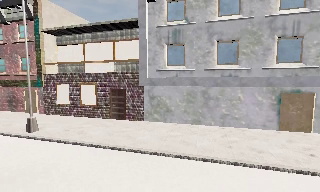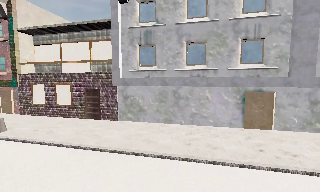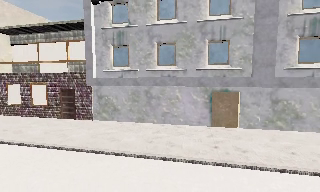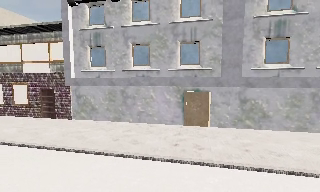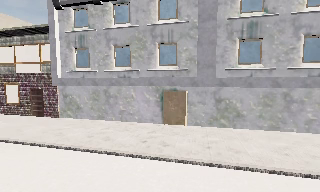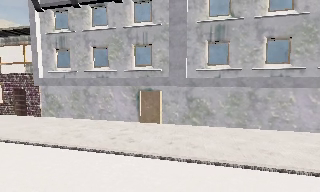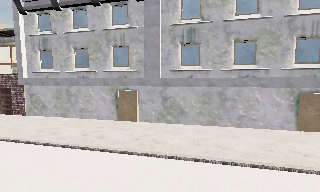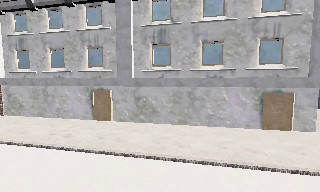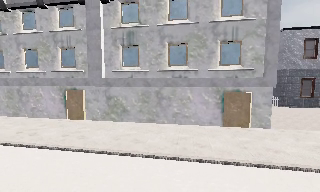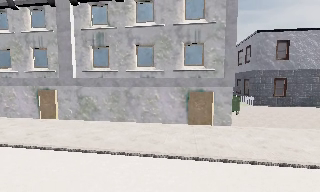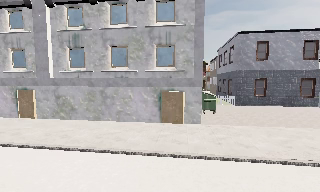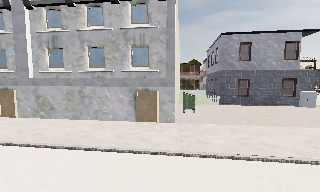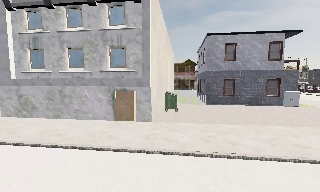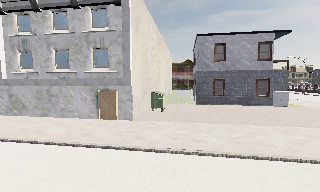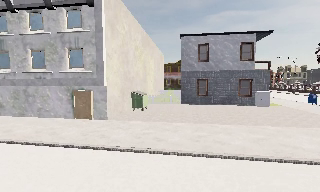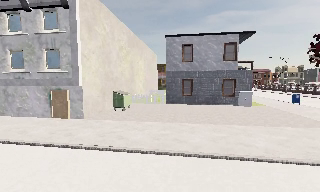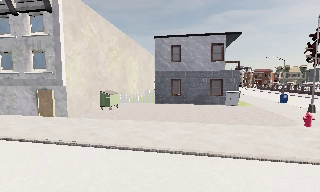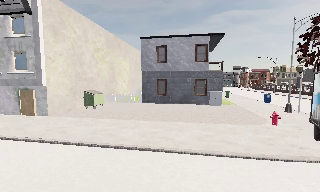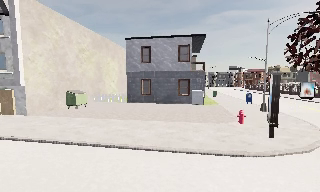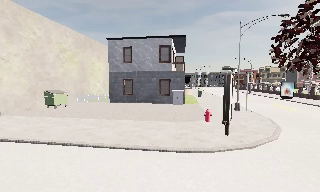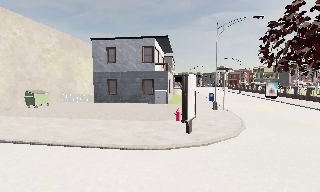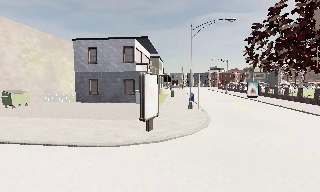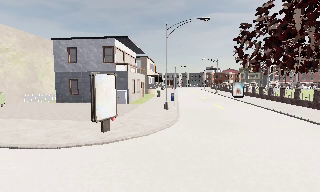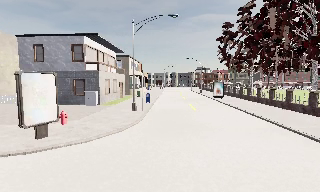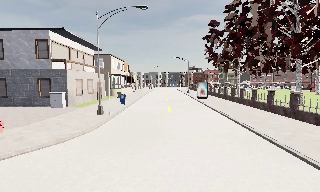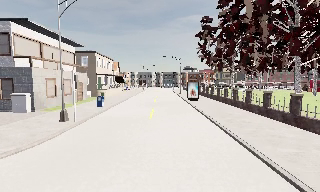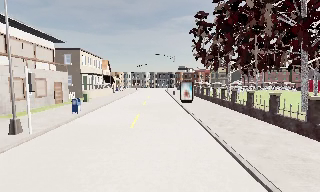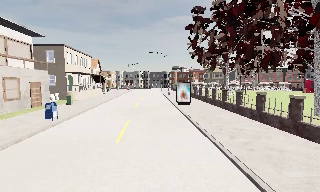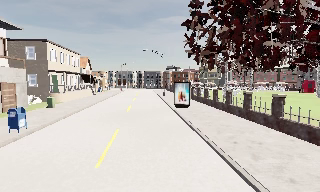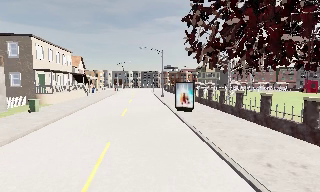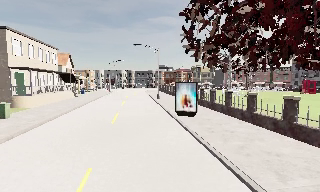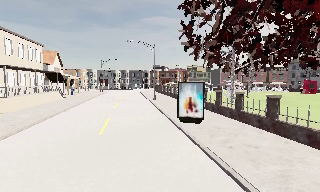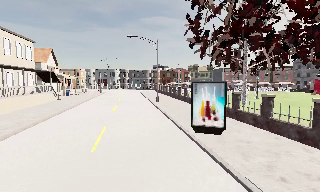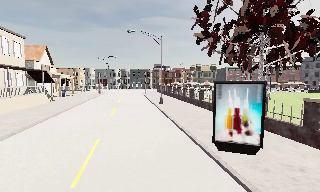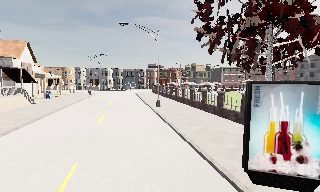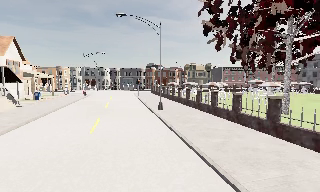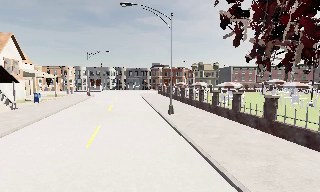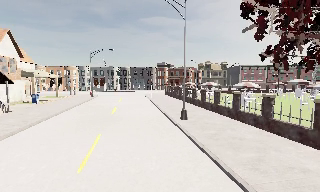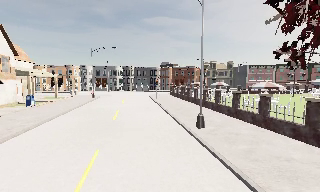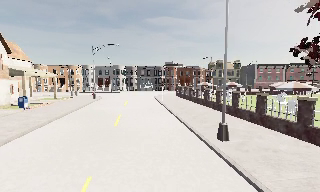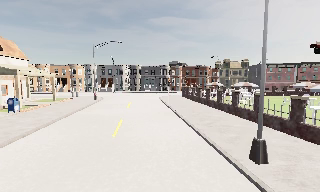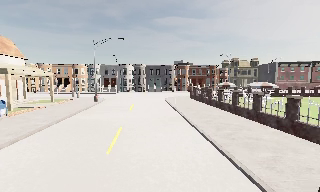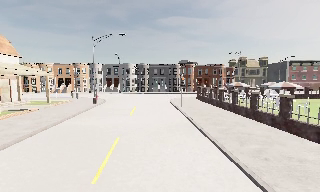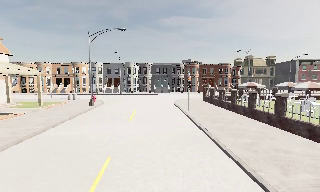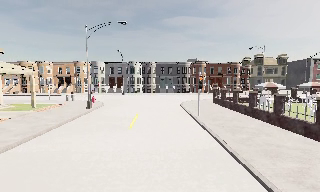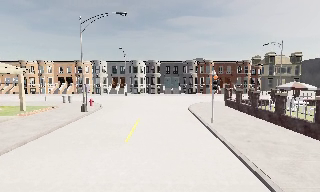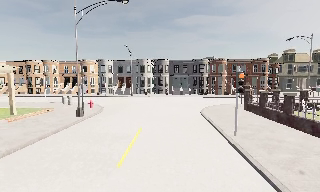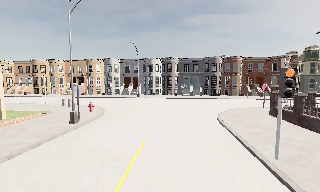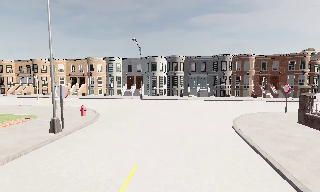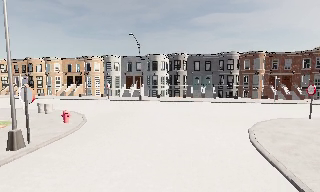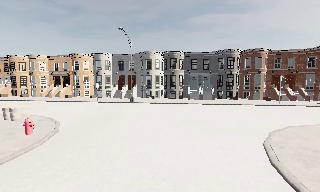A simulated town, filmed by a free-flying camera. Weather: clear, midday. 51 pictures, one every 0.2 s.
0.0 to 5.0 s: The camera swings to its right by about 15 degrees, and the scene slides to the left. It travels to its right, about 40 m, so close, fixed things drift to the left.
5.0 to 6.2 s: The scene slides to the left, as the camera pans about 10 degrees to its right. It travels forward, about 12 m, so what stands in front looms larger.
6.2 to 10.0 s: The camera swings to its left by about 20 degrees, and the scene slides to the right. It travels forward, about 35 m, so what stands in front looms larger.
The film runs forward here.
